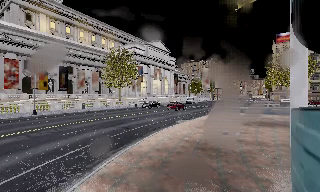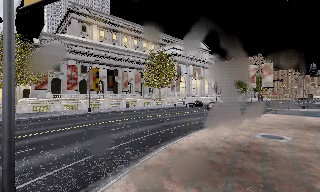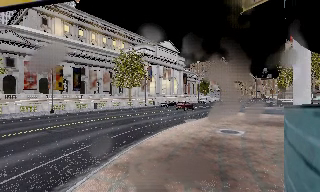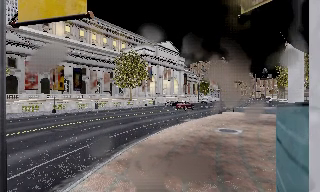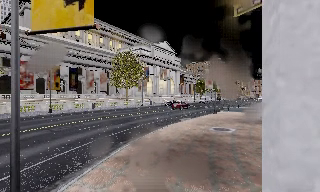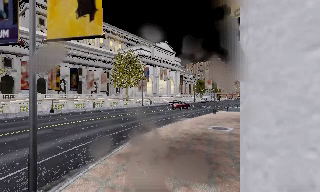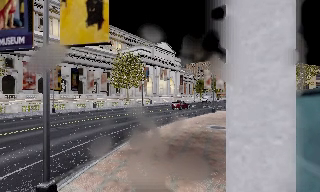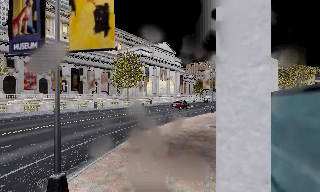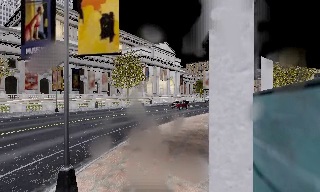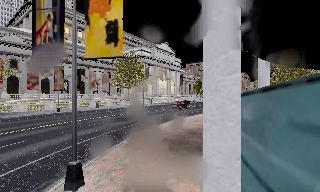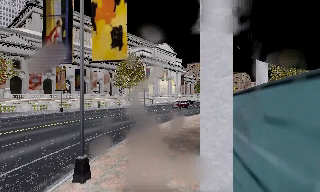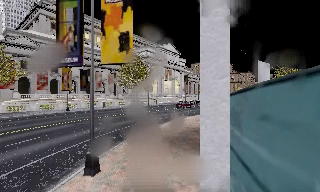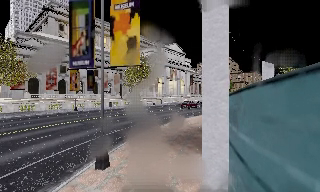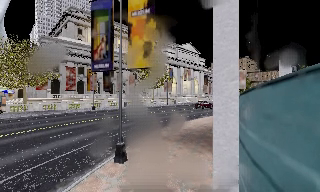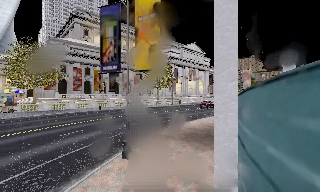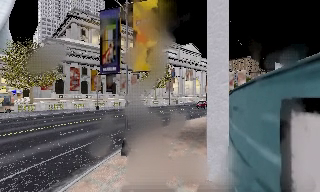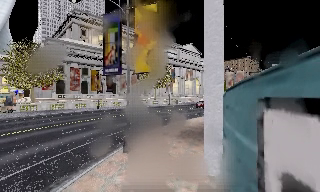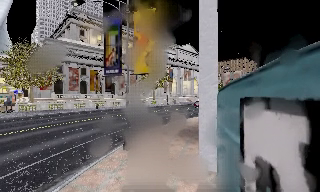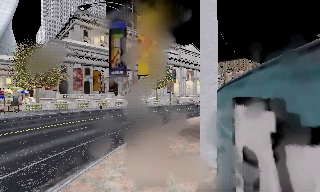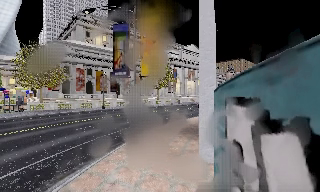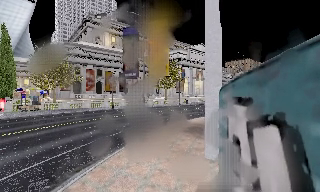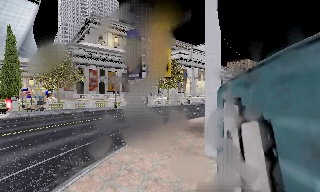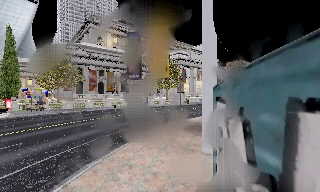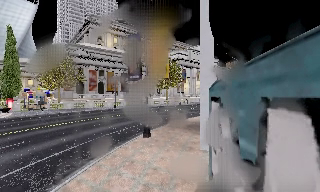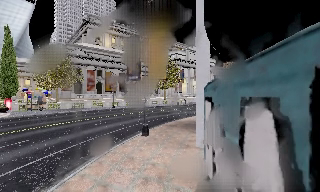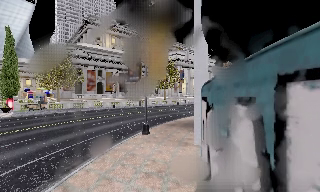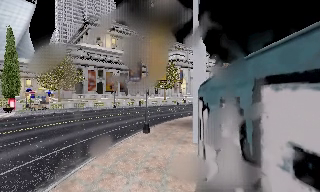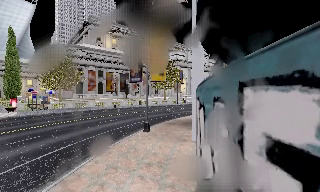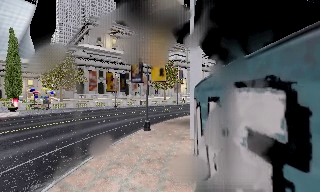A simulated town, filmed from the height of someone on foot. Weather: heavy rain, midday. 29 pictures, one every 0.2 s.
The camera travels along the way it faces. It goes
backward.
0.0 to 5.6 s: The camera pans to its left, which is counterclockwise from overhead, by about 15 degrees. It travels backward, about 10 m, so what stands in front gets smaller.
The film runs backward here.
